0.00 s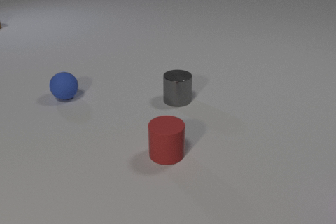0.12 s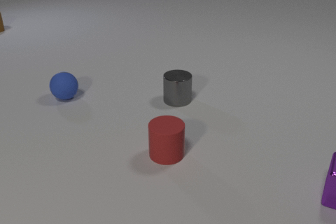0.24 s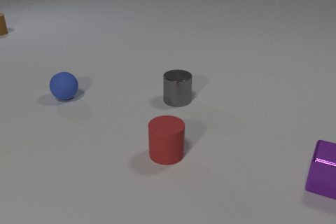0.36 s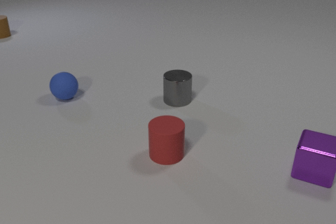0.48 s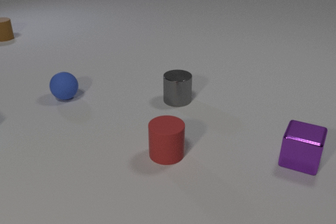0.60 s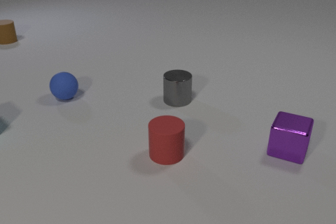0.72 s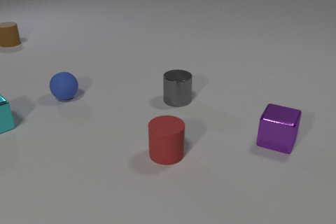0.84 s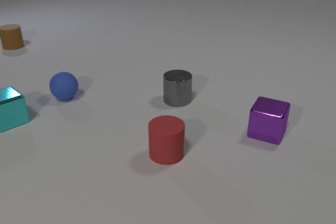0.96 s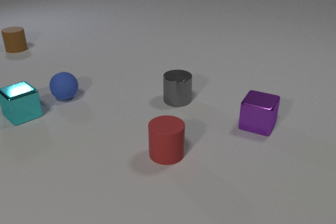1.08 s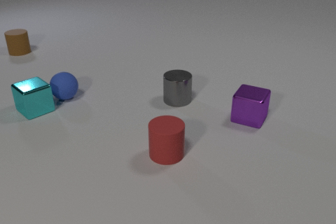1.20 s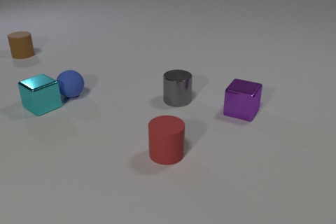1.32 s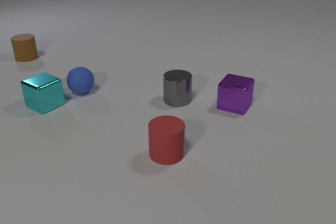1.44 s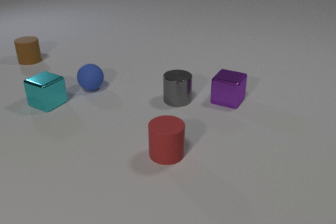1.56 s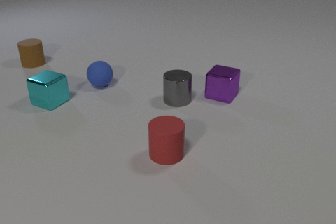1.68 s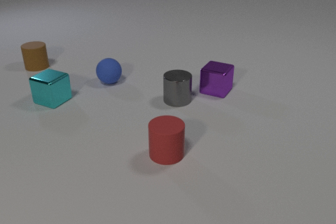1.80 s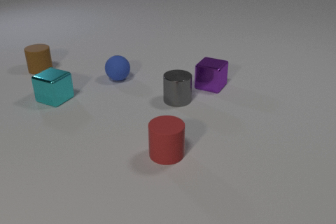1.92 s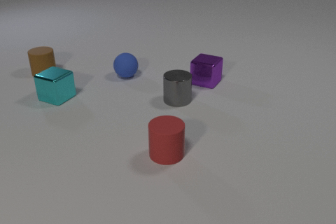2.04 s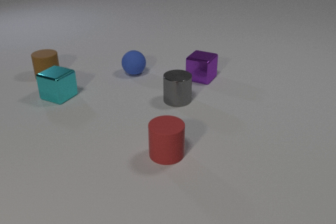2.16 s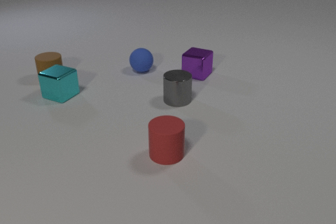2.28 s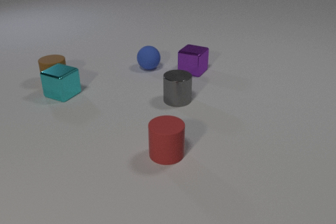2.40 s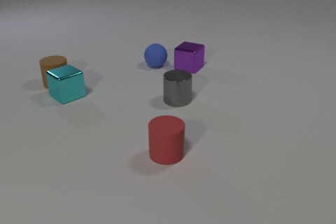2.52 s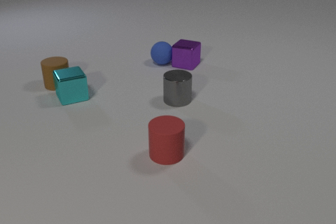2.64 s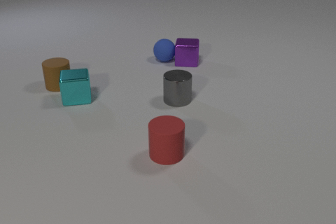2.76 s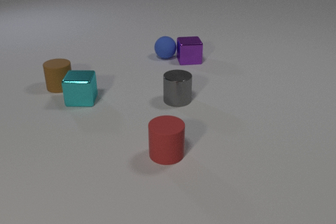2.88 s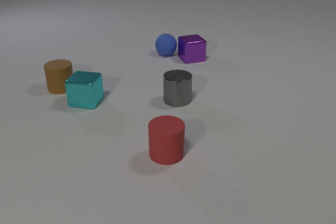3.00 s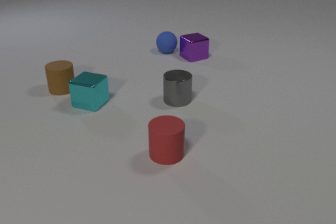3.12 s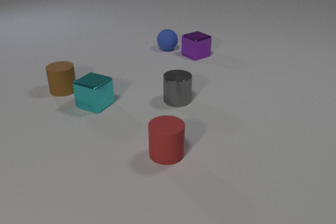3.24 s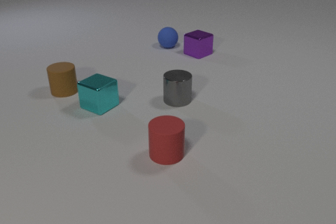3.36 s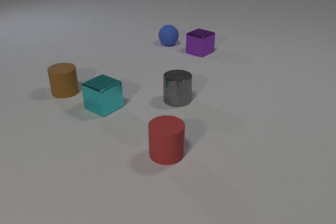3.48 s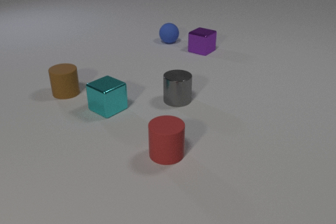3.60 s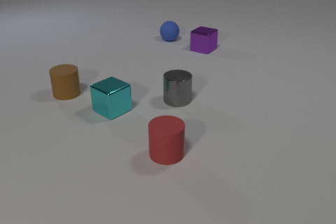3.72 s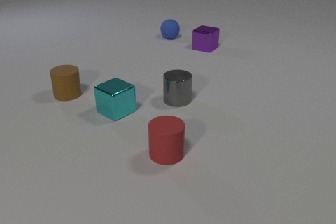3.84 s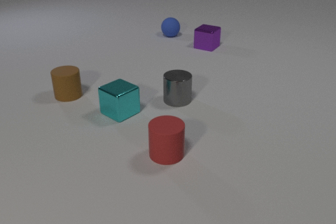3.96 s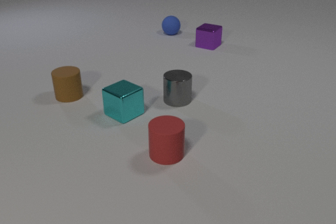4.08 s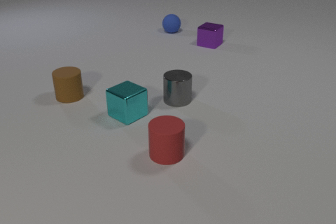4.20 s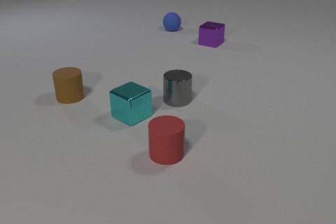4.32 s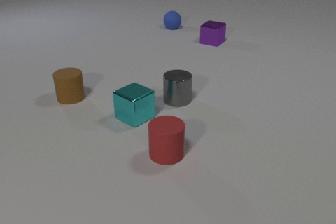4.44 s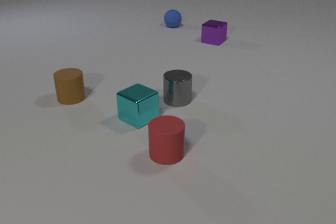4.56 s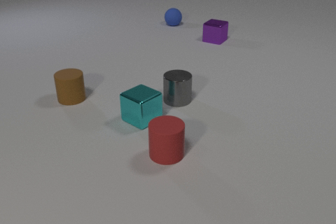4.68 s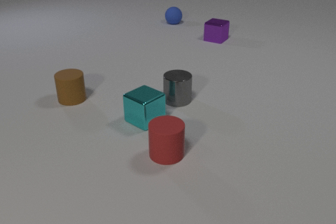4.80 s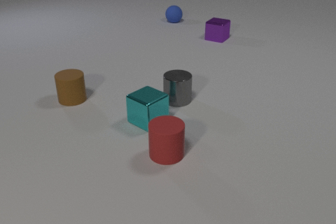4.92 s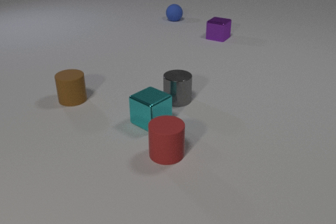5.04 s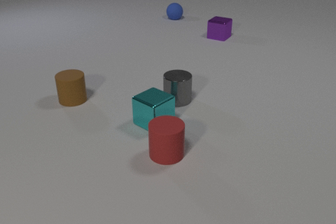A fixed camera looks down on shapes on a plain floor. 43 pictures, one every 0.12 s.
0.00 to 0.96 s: The cyan metal cube comes in at the left edge, slides to the right and away from the camera. The brown rubber cylinder slides toward the camera. The purple metal cube comes in at the right edge, slides away from the camera and to the left.
0.96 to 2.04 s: The cyan metal cube slides to the right and away from the camera. The blue rubber sphere rolls to the right and away from the camera. The brown rubber cylinder slides toward the camera. The purple metal cube slides away from the camera and to the left. The cyan metal cube and the blue rubber sphere collide.
2.04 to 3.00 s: The cyan metal cube slides to the right and toward the camera, spins clockwise seen from above by about 90 degrees, its near face sliding to the left. The blue rubber sphere rolls away from the camera and to the right. The brown rubber cylinder slides toward the camera. The purple metal cube slides away from the camera, spins so that its near face slides to the right, counterclockwise seen from above. The cyan metal cube and the brown rubber cylinder collide. The blue rubber sphere and the purple metal cube collide.
3.00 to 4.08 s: The cyan metal cube slides to the right and toward the camera, spins so that its near face slides to the left, clockwise seen from above. The blue rubber sphere rolls away from the camera. The brown rubber cylinder slides toward the camera. The purple metal cube slides away from the camera and to the right, spins counterclockwise seen from above by about 30 degrees, its near face sliding to the right.
4.08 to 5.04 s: The cyan metal cube slides to the right and toward the camera. The blue rubber sphere rolls away from the camera. The brown rubber cylinder slides toward the camera. The purple metal cube slides away from the camera.
What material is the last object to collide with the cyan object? rubber.
Are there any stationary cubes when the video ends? no.
What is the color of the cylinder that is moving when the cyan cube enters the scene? brown.
